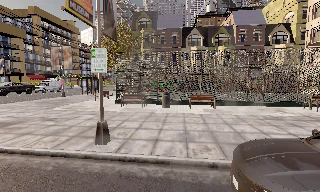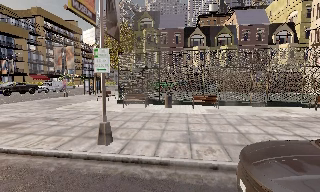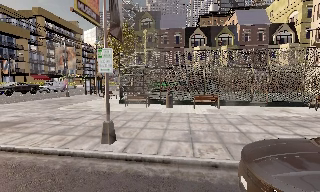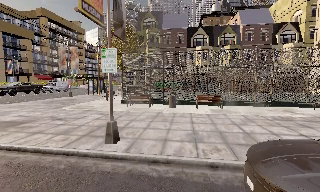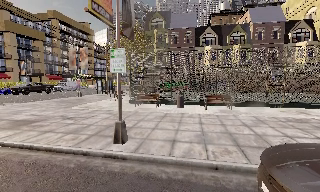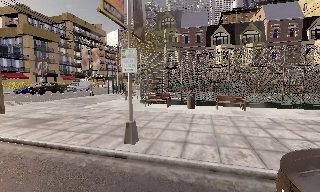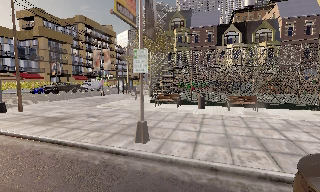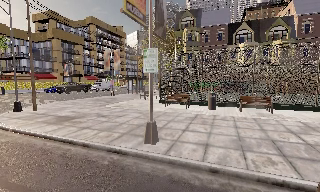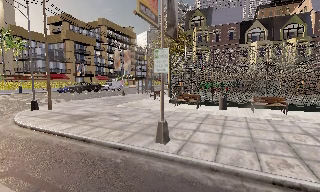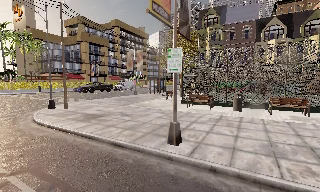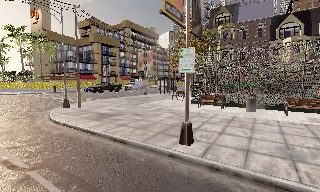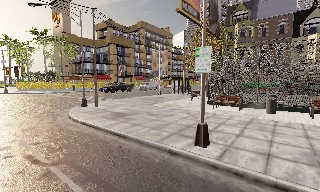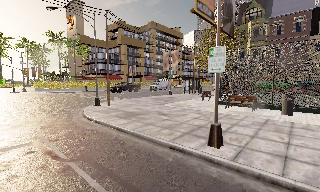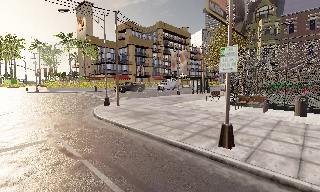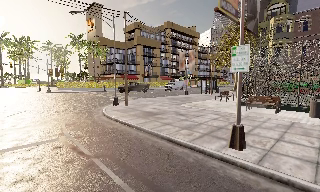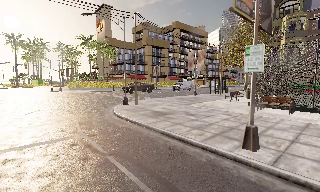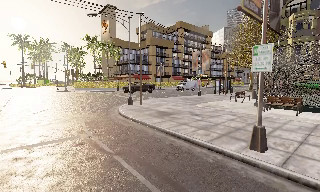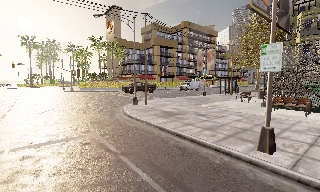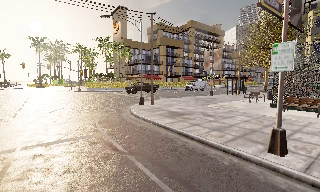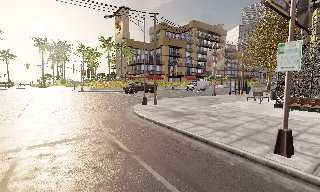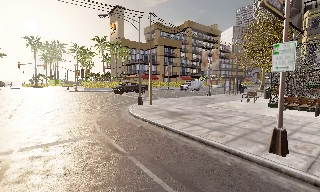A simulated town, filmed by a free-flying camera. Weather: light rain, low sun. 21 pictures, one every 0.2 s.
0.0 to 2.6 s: The scene slides to the right, as the camera pans about 35 degrees to its left. It travels to its left, about 1 m, so close, fixed things drift to the right.
2.6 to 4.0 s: The camera travels to its left, about 0.5 m, so close, fixed things drift to the right.
The film runs forward here.
